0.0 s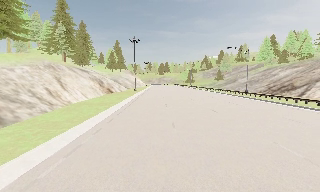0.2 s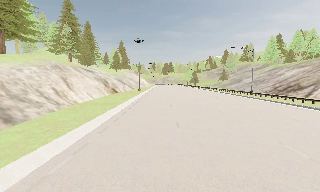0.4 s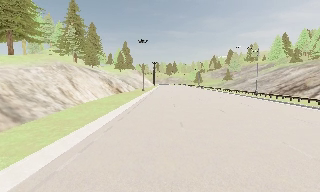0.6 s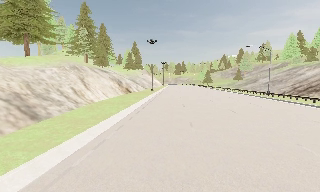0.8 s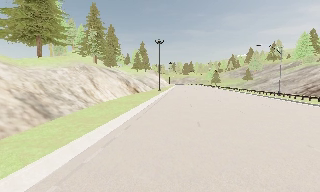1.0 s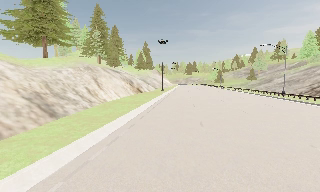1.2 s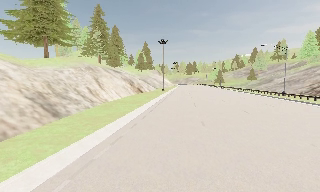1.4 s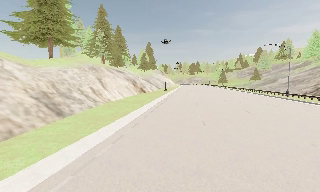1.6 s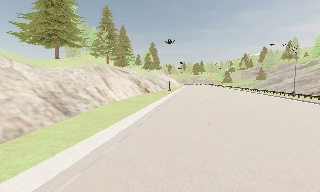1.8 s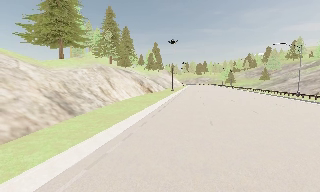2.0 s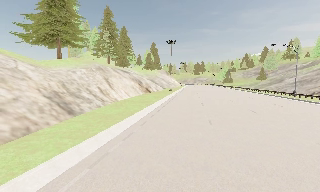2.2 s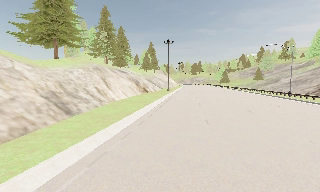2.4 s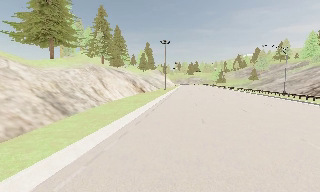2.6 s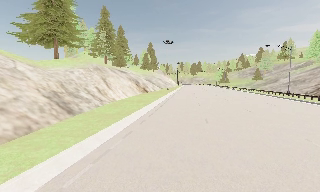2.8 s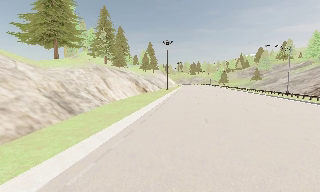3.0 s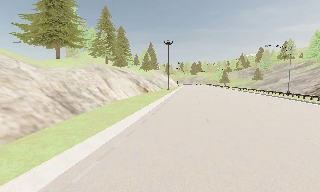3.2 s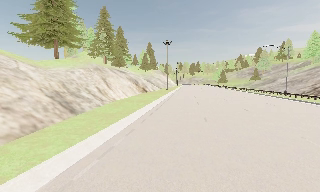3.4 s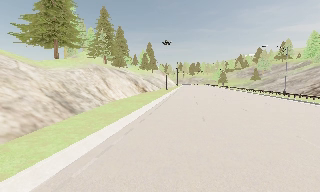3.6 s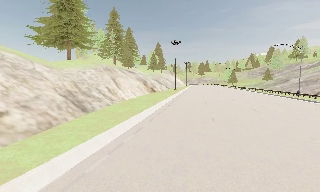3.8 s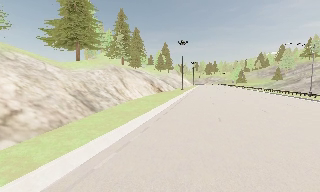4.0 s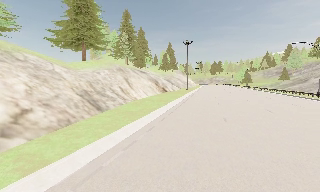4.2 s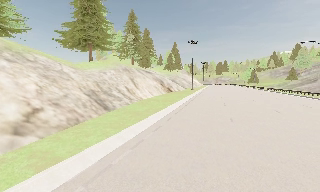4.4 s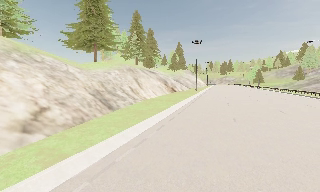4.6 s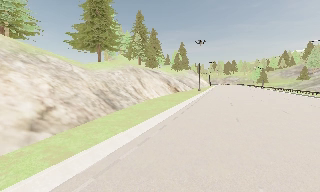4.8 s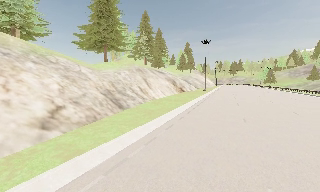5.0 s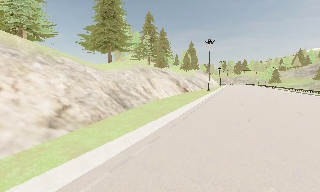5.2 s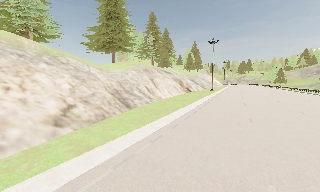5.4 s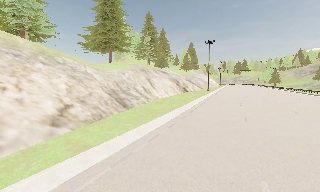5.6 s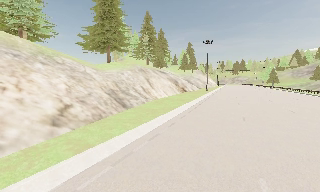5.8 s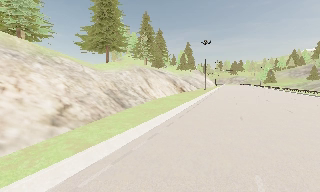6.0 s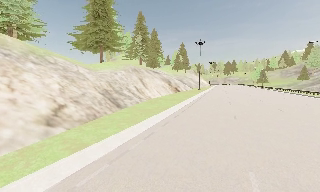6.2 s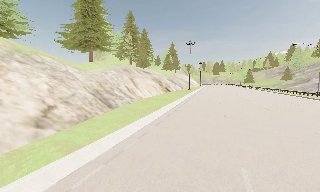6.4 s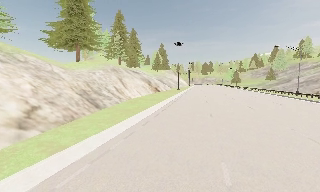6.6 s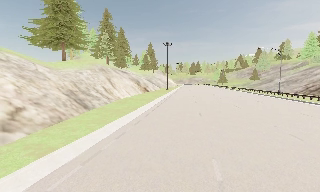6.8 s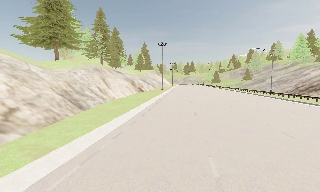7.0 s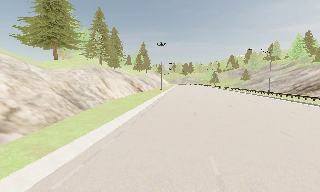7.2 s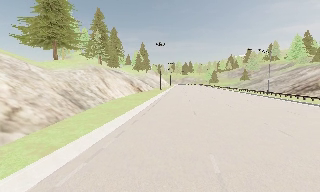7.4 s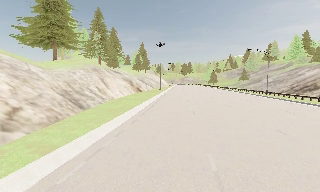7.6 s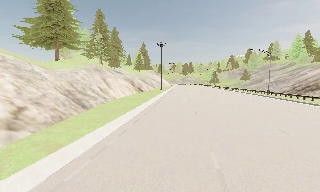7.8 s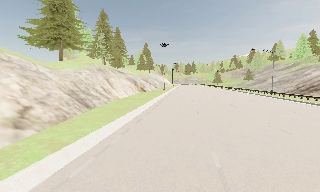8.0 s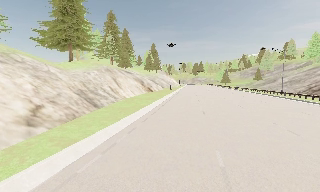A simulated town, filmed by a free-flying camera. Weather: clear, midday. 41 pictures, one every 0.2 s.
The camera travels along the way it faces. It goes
backward.
0.0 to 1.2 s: The camera travels backward, about 0.5 m, so what stands in front gets smaller.
1.2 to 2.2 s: The camera shifts only a little, or ends up much as it began.
2.2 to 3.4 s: The camera travels backward, about 0.5 m, so what stands in front gets smaller.
3.4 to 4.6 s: The camera swings to its left by about 10 degrees, and the scene slides to the right. It travels backward, about 0.5 m, so what stands in front gets smaller.
4.6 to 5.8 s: The camera travels backward, about 0.5 m, so what stands in front gets smaller.
5.8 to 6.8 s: The camera pans to its right, which is clockwise from overhead, by about 15 degrees.
6.8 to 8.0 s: The camera travels backward, about 0.5 m, so what stands in front gets smaller.
The film runs backward here.
